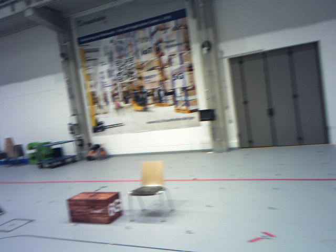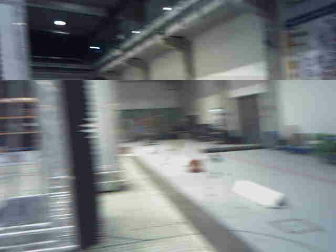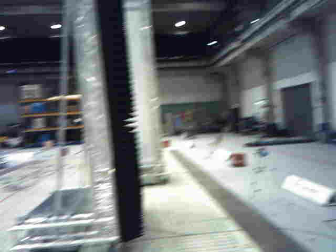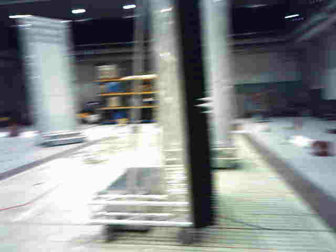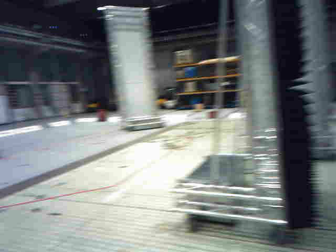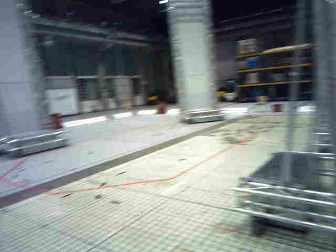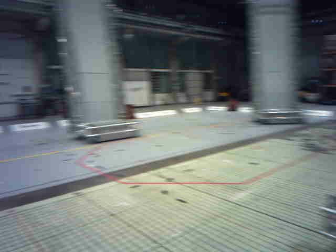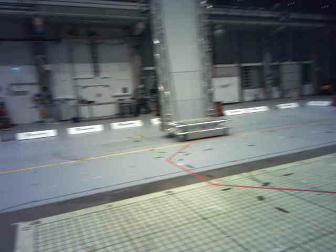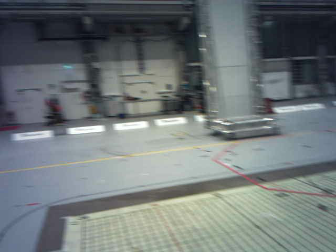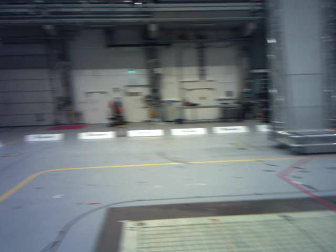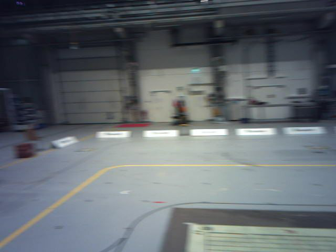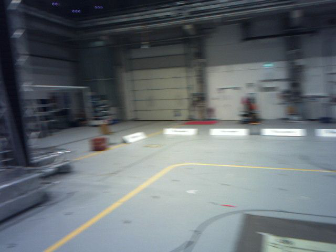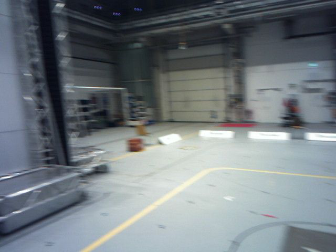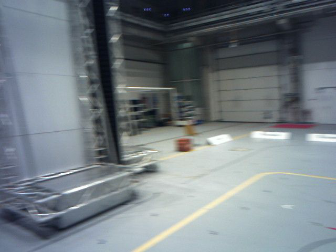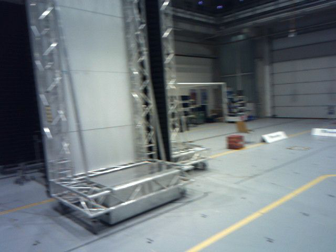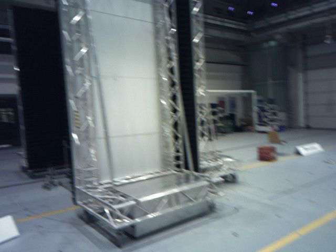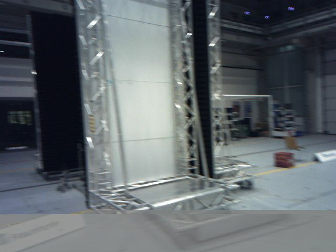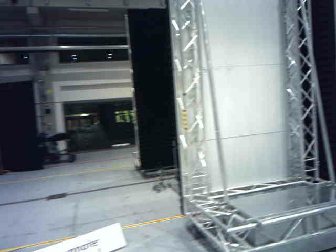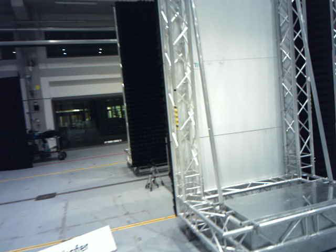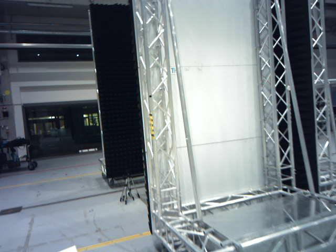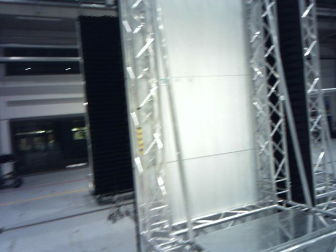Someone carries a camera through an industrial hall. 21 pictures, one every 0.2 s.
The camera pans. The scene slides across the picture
to the right.
The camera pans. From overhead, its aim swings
counterclockwise.
0.0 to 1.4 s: The camera pans to its left, which is counterclockwise from overhead, by about 95 degrees. It travels forward, about 1.6 m. It gains speed.
1.4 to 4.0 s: The camera swings to its left by about 90 degrees, and the scene slides to the right. It travels forward, about 2.8 m.
The film runs forward here.
